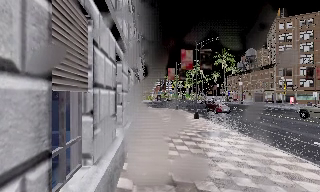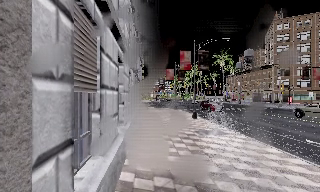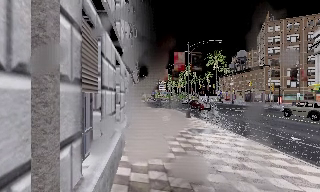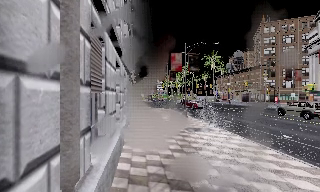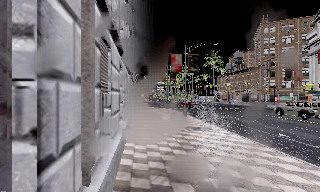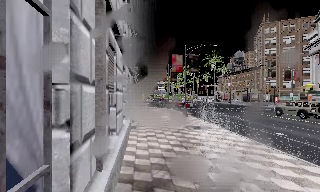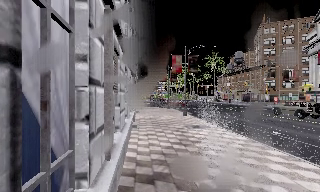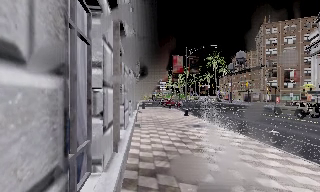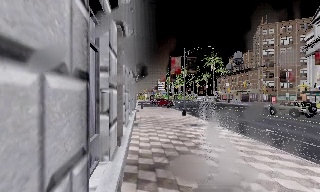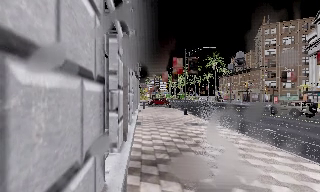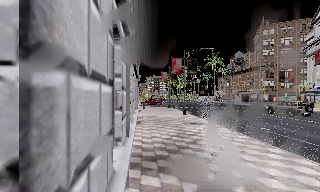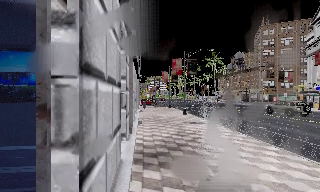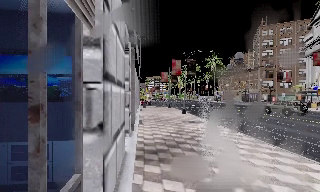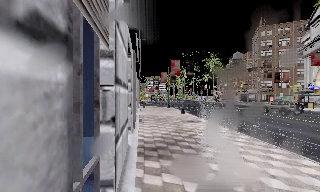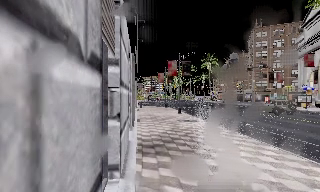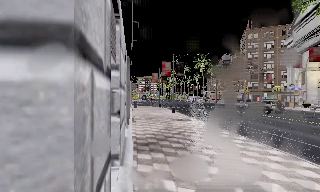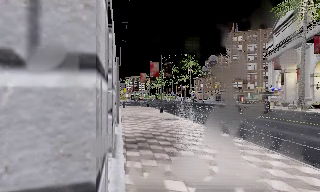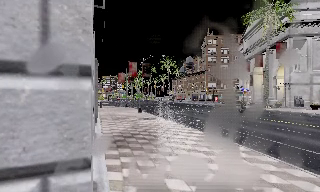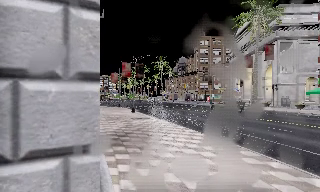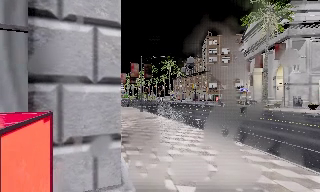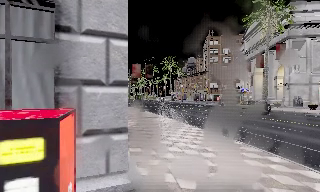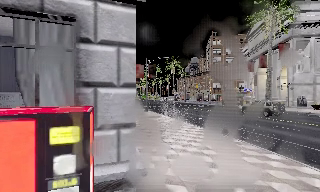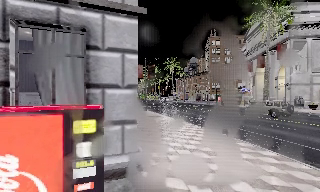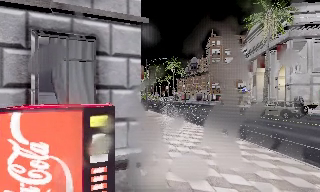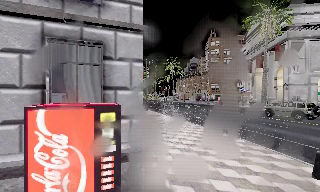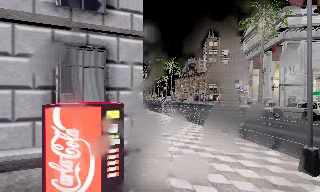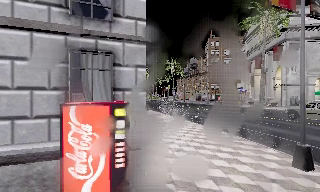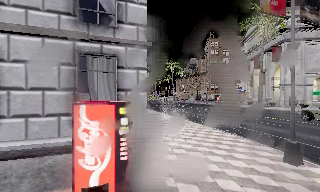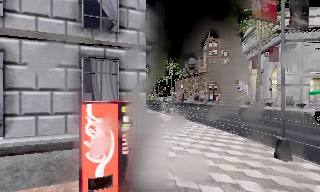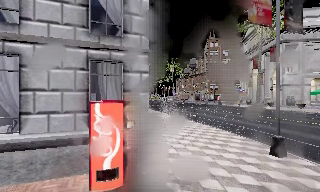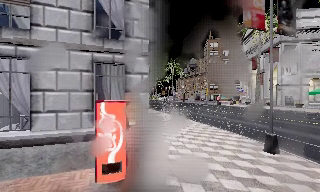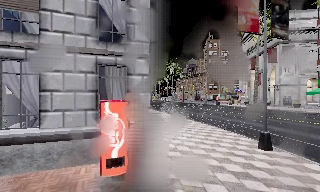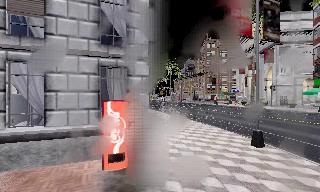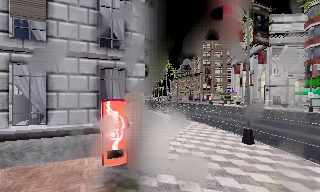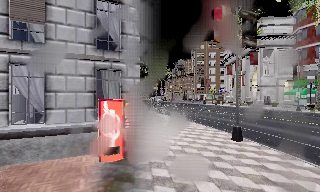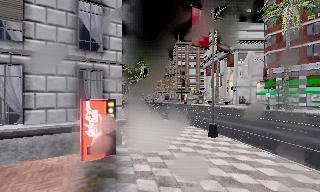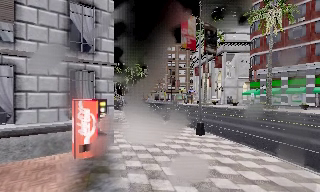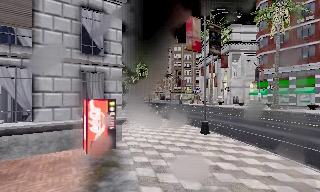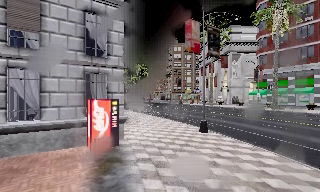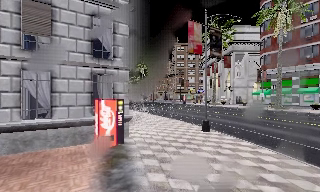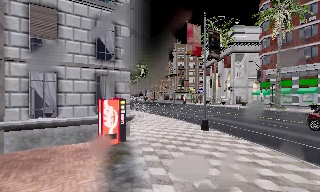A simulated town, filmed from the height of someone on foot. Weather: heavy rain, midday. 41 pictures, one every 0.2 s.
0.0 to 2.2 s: The camera travels backward, about 3.5 m, so what stands in front gets smaller.
2.2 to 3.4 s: The scene slides to the left, as the camera pans about 15 degrees to its right. It travels backward, about 2 m, so what stands in front gets smaller.
3.4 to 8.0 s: The camera travels backward, about 8 m, so what stands in front gets smaller.
The film runs backward here.
